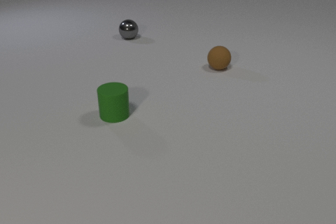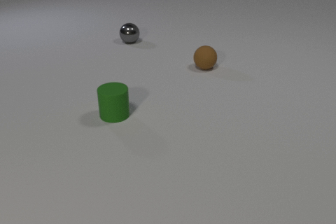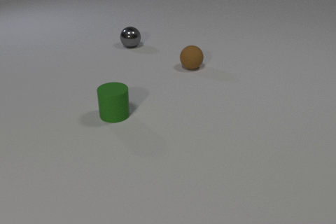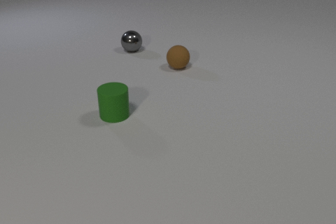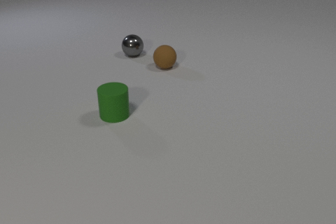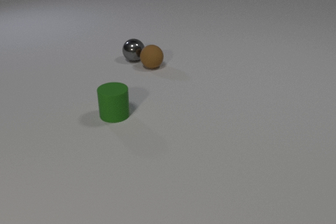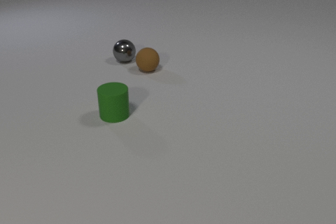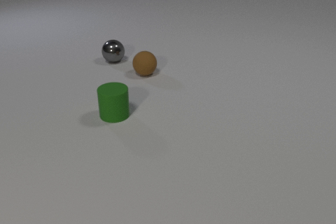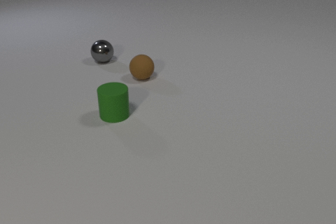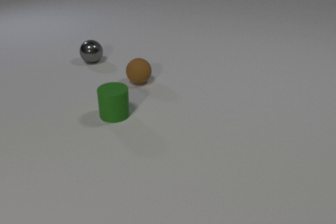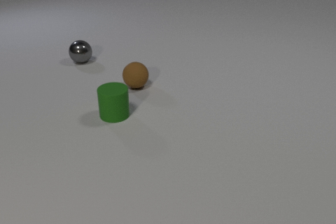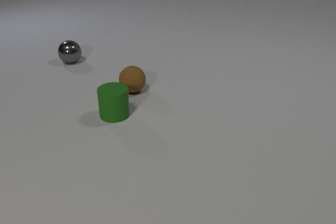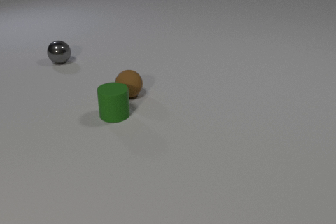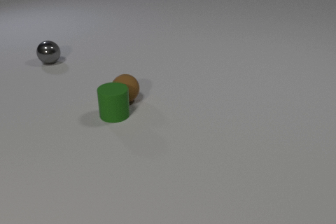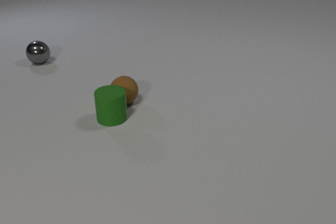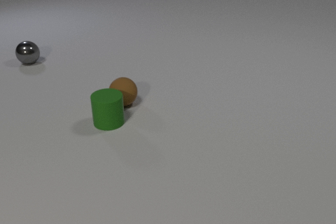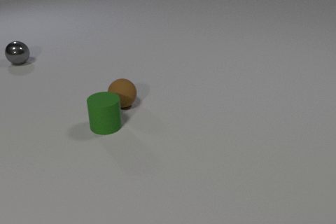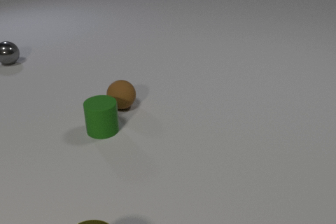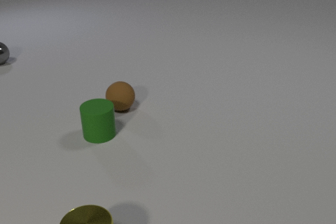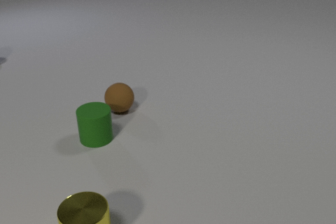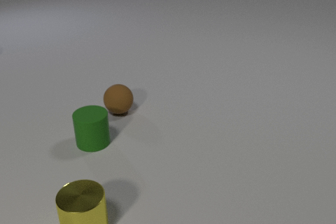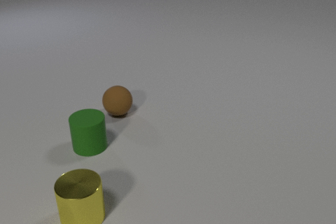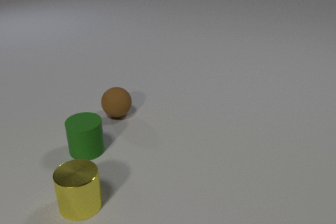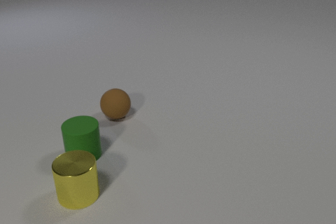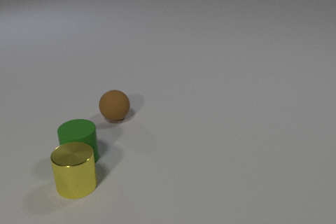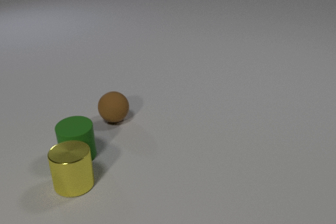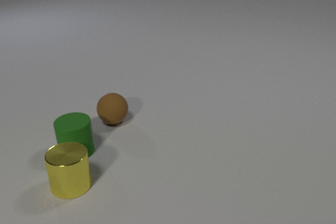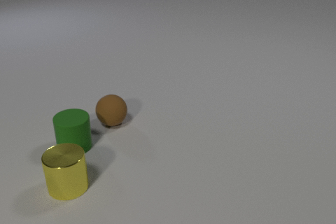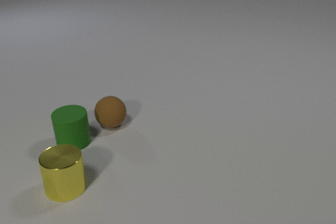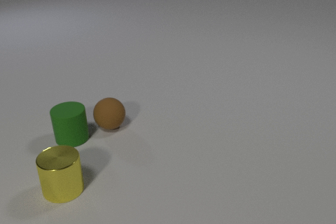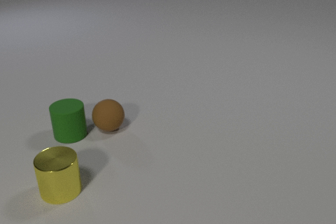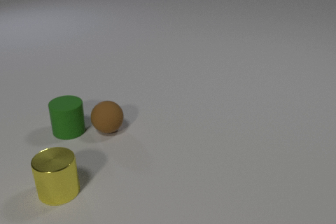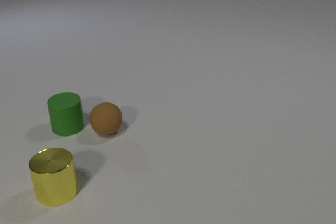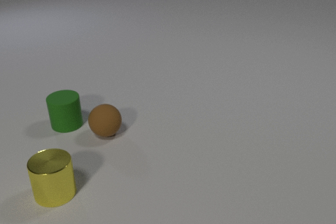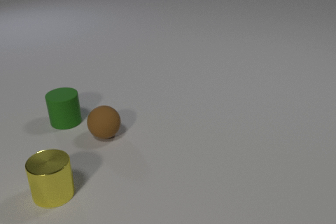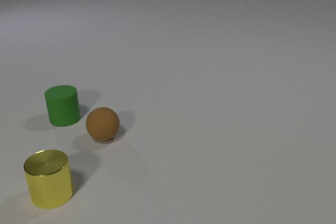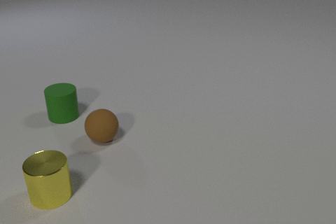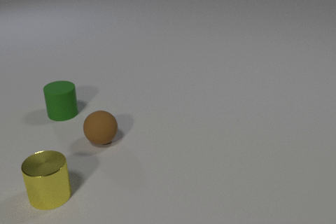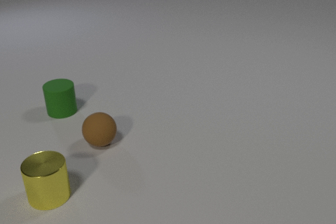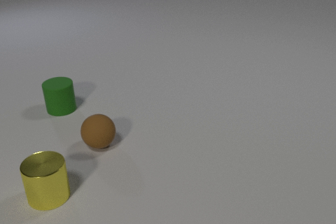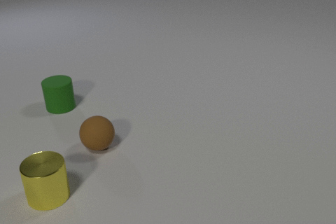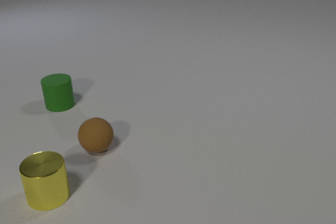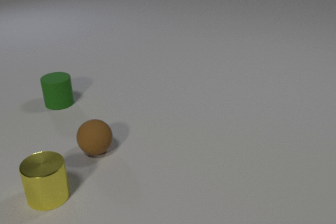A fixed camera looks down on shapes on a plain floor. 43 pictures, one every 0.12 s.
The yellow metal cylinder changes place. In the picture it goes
away from the camera.
0.00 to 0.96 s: The gray metal sphere rolls toward the camera and to the left. The brown rubber sphere rolls to the left. The gray metal sphere and the brown rubber sphere collide.
0.96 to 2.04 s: The gray metal sphere rolls to the left. The brown rubber sphere rolls toward the camera. The green rubber cylinder slides toward the camera and to the left. The brown rubber sphere and the green rubber cylinder collide.
2.04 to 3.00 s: The gray metal sphere rolls to the left, leaves at the left edge. The brown rubber sphere rolls toward the camera. The green rubber cylinder slides toward the camera and to the left. The yellow metal cylinder slides away from the camera. The green rubber cylinder and the yellow metal cylinder collide.
3.00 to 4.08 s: The brown rubber sphere rolls toward the camera. The green rubber cylinder slides away from the camera. The yellow metal cylinder slides to the left and toward the camera.
4.08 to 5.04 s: The brown rubber sphere rolls toward the camera. The green rubber cylinder slides away from the camera.
What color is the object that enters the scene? yellow.
How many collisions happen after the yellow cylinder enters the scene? 1.
How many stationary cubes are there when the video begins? 0.
